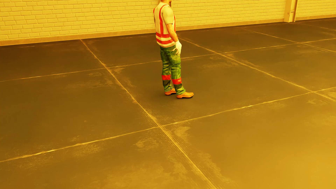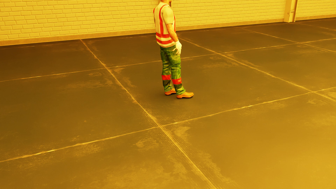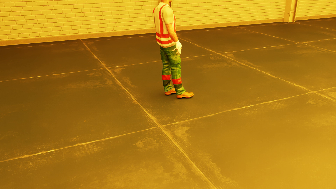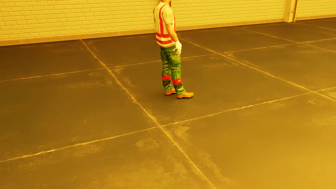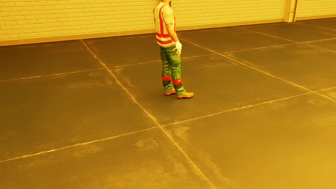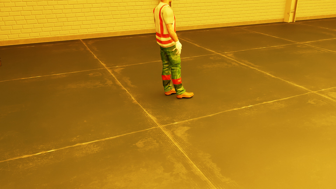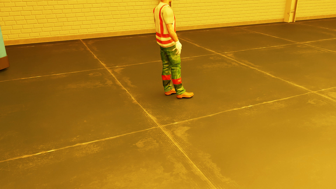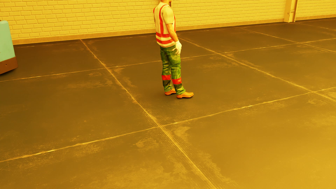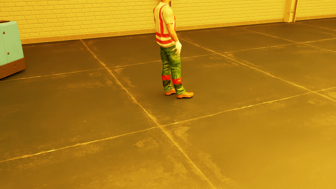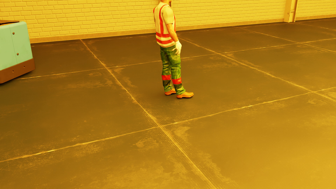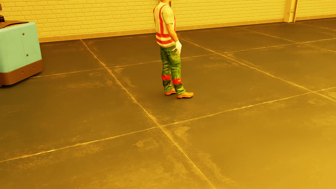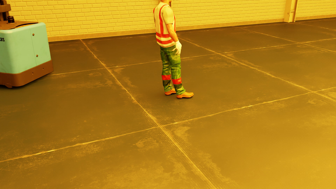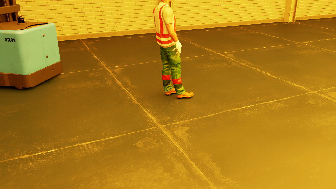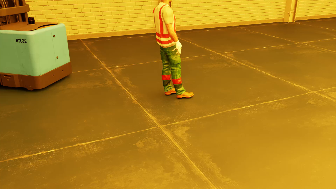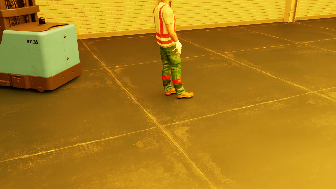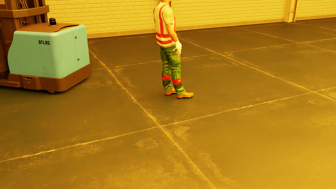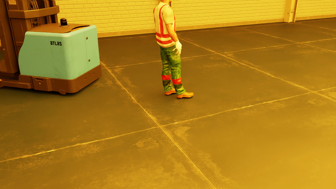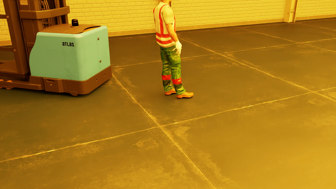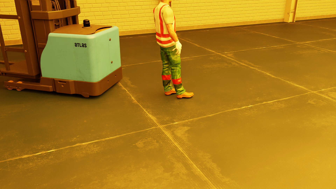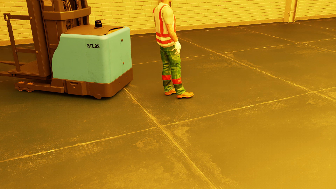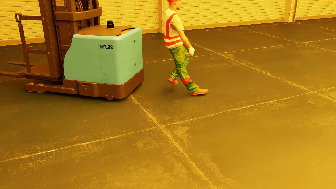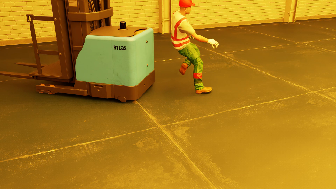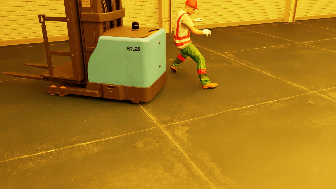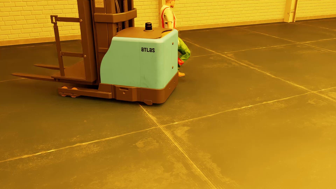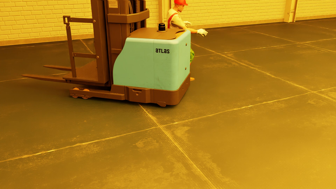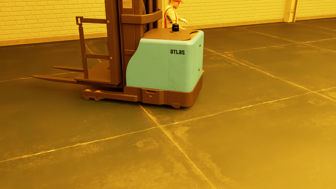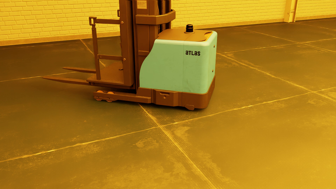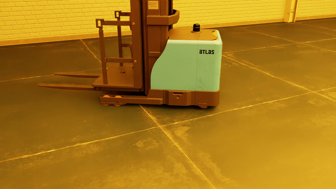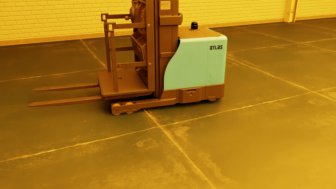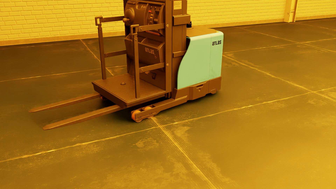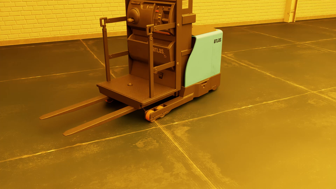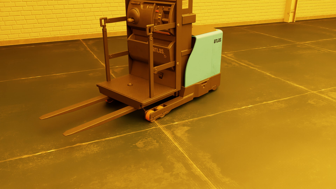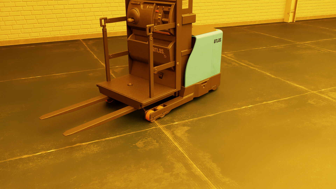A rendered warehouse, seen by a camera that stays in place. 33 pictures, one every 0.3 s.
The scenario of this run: Near miss between a forklift and a person.
